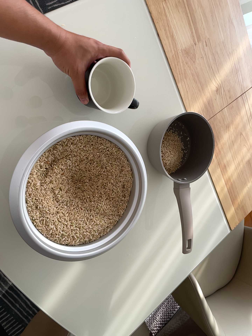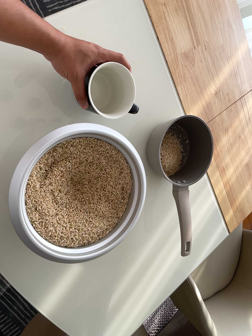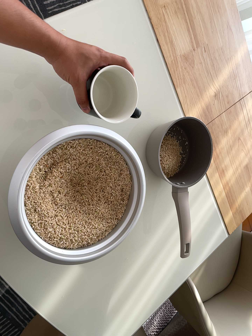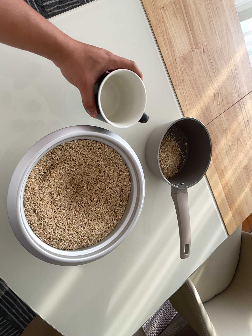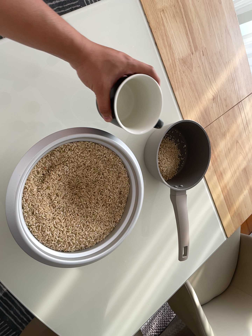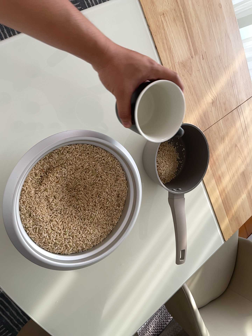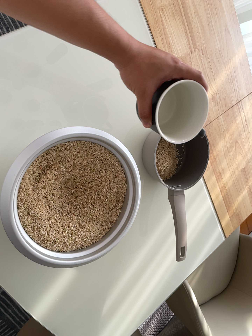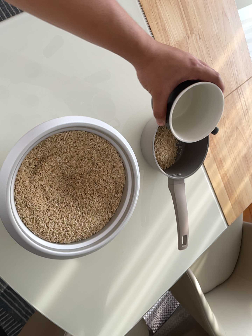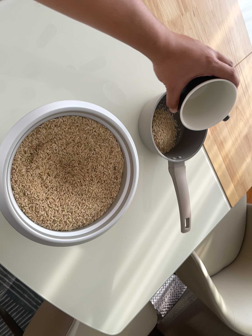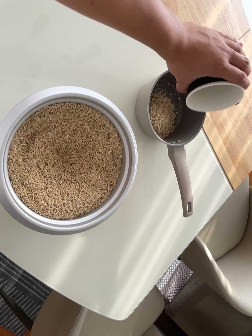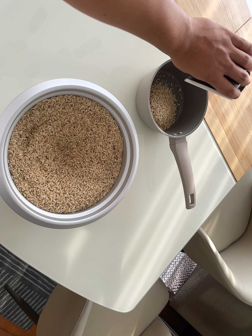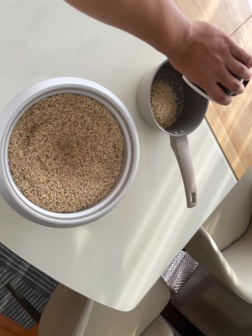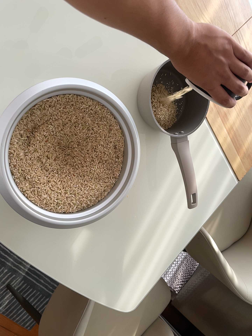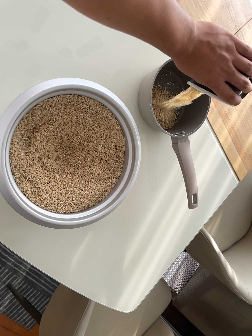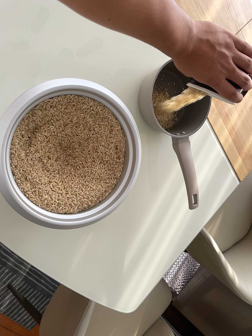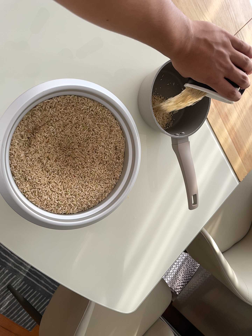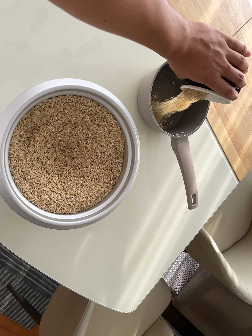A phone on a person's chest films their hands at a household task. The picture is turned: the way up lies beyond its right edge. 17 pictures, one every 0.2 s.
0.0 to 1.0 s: The camera keeps its place and its aim.
1.0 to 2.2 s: The camera rolls about its line of sight by about 10 degrees, and the scene rotates counterclockwise.
2.2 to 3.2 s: The camera keeps its place and its aim.
The film runs backward here.
